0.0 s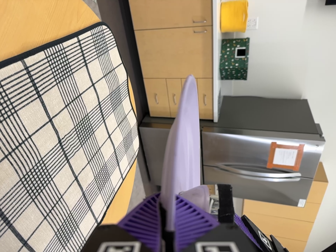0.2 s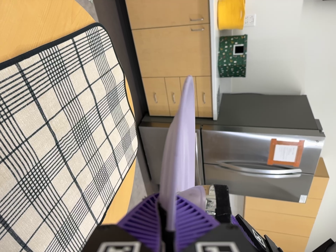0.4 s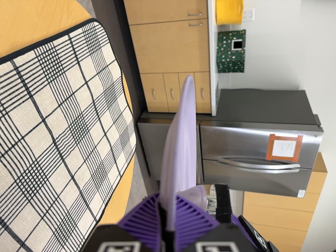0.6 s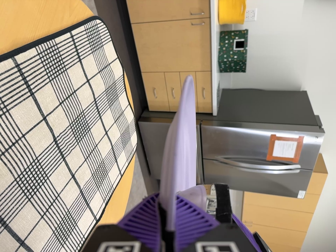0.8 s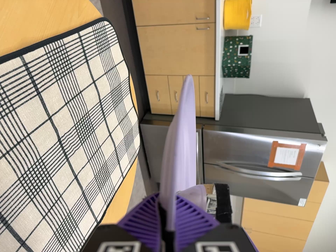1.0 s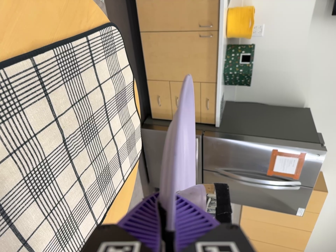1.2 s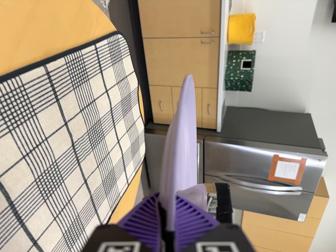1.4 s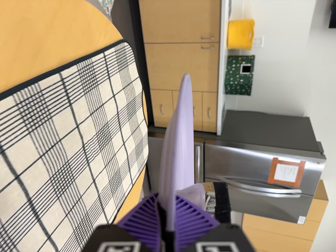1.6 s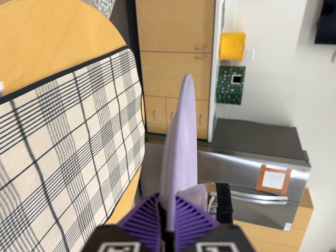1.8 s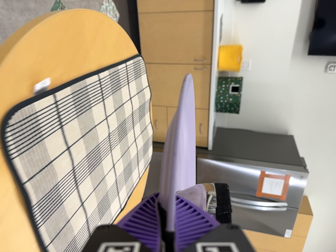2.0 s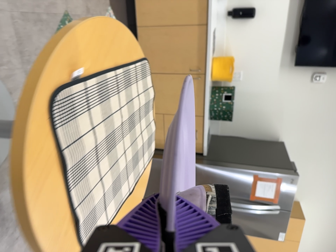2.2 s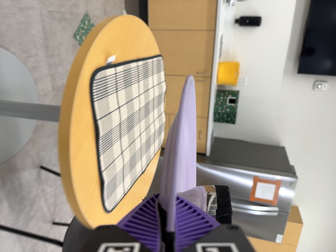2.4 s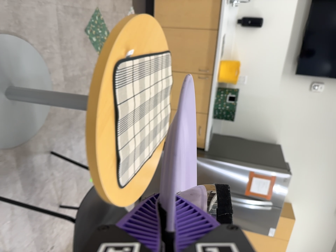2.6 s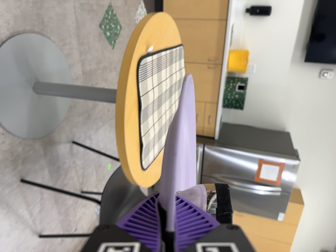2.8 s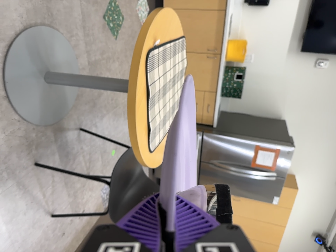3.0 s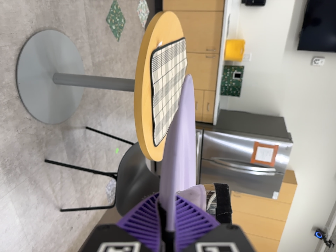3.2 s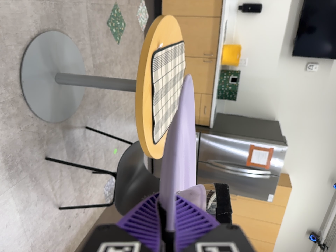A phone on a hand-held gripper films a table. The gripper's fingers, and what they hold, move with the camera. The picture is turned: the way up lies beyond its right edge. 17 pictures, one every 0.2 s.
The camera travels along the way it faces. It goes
backward.
0.0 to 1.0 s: The camera shifts only a little, or ends up much as it began.
1.0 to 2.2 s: The camera travels backward and toward the bottom of its view, about 50 cm, so what stands in front gets smaller. Its aim tips toward the top of its view by about 10 degrees.
2.2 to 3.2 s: The camera travels backward, about 50 cm, so what stands in front gets smaller.
The film runs backward here.
